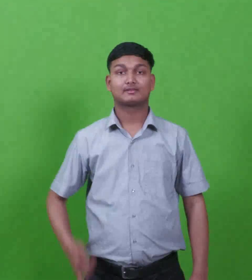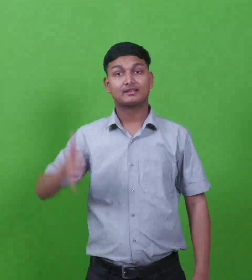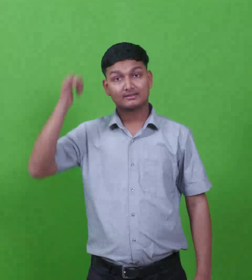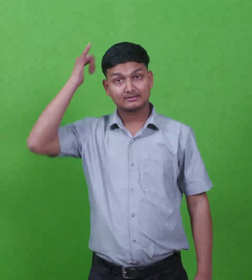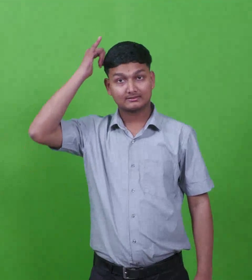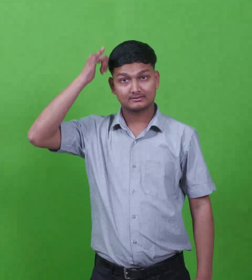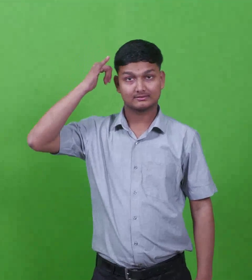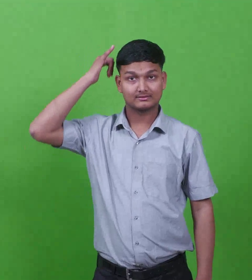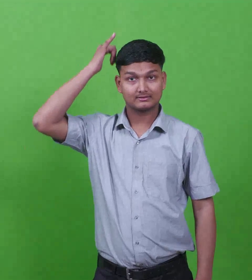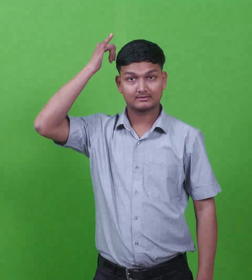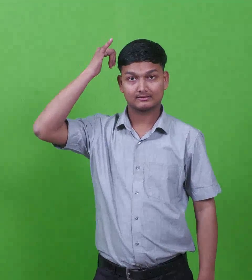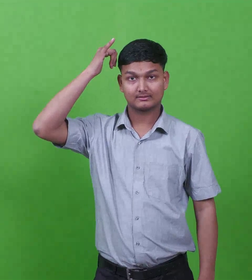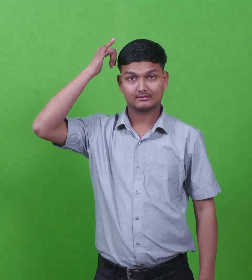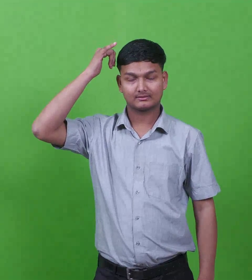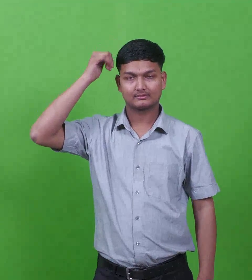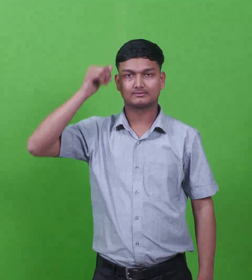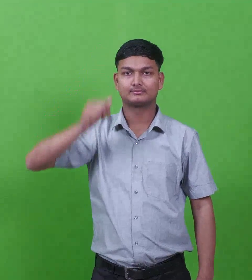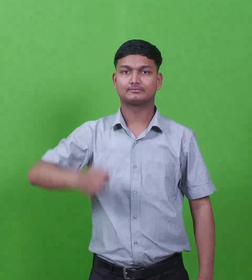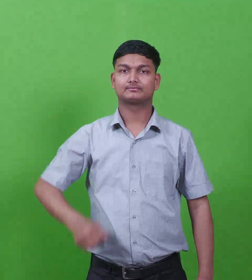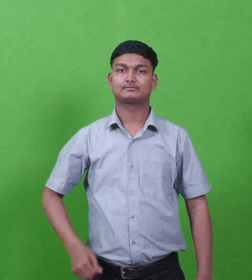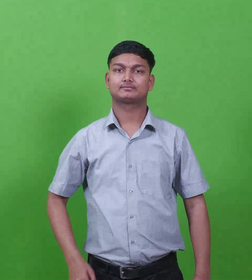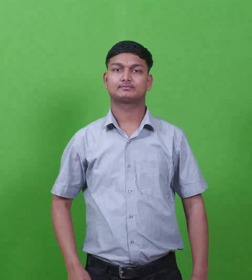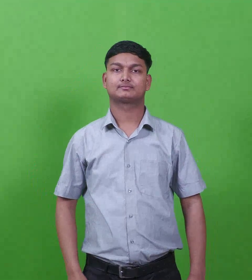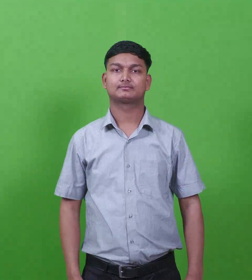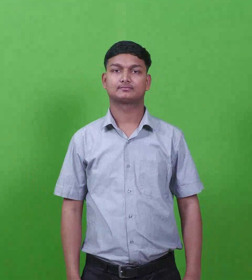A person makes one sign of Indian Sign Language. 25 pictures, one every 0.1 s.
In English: hermas
